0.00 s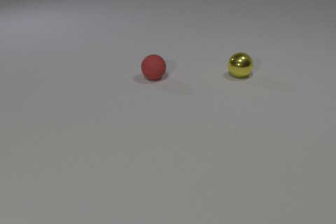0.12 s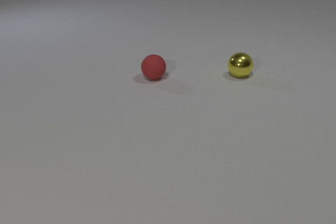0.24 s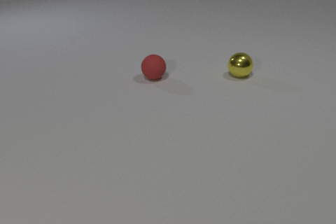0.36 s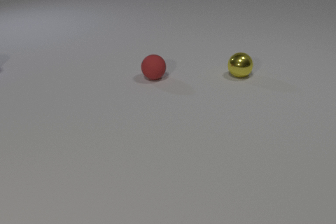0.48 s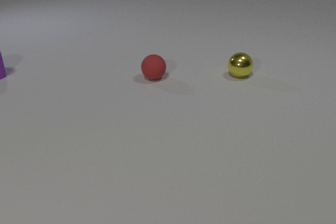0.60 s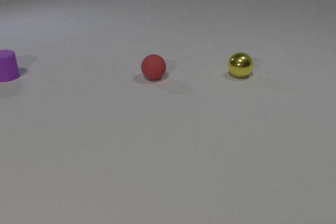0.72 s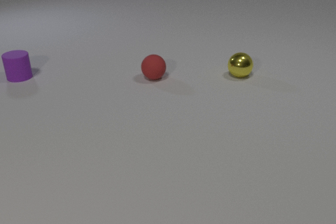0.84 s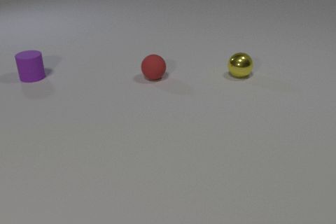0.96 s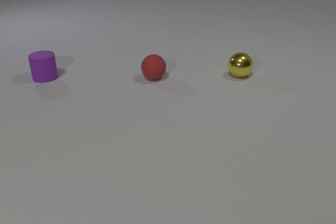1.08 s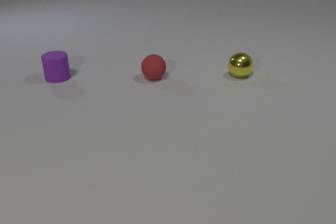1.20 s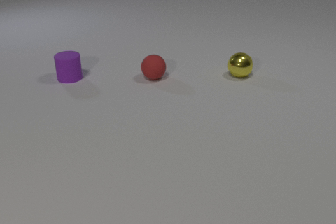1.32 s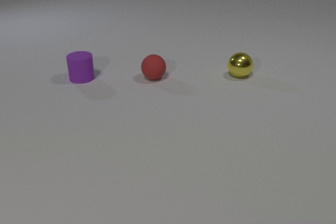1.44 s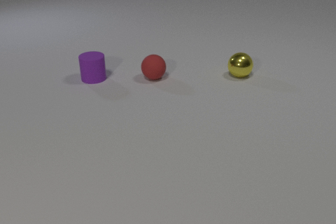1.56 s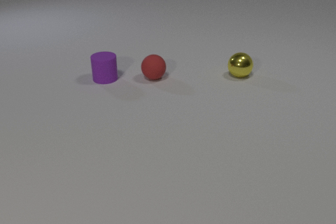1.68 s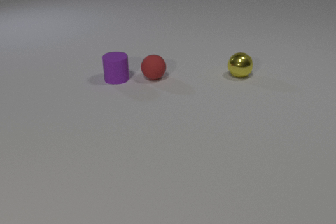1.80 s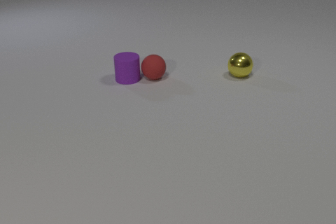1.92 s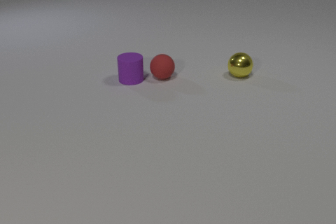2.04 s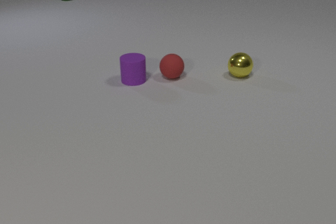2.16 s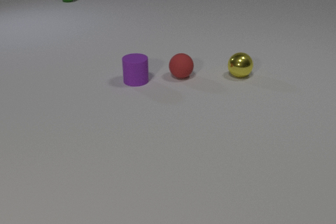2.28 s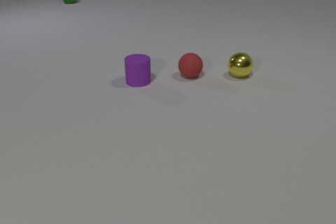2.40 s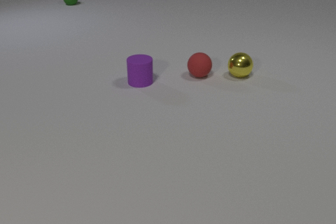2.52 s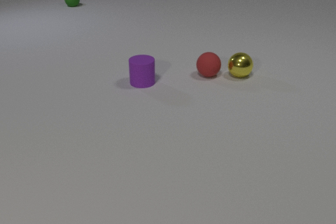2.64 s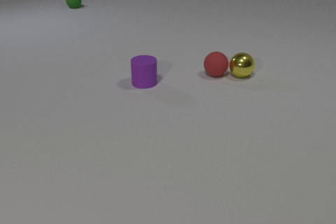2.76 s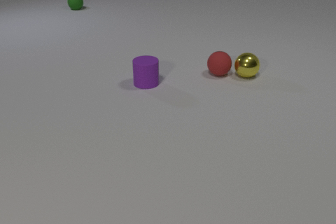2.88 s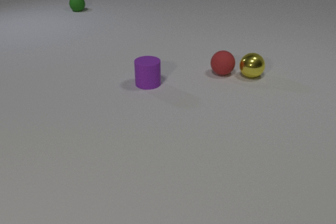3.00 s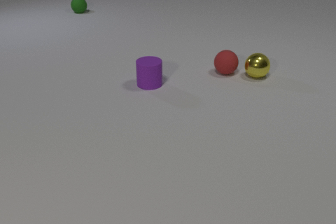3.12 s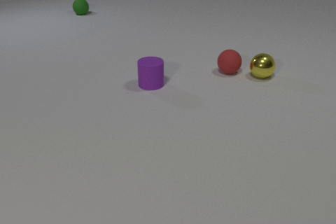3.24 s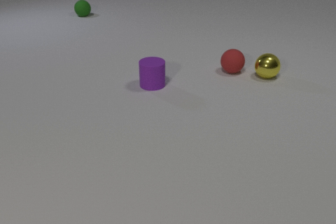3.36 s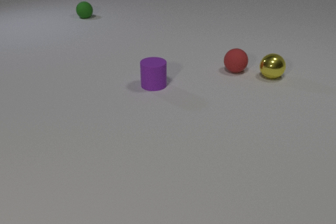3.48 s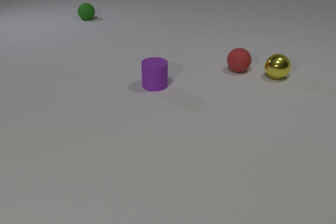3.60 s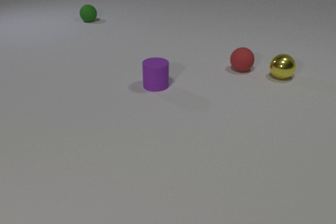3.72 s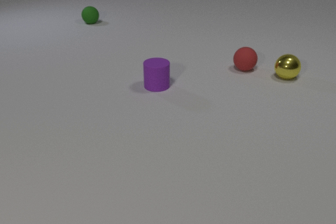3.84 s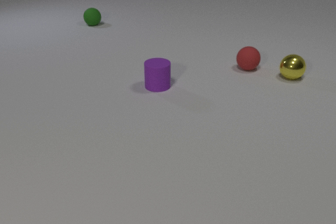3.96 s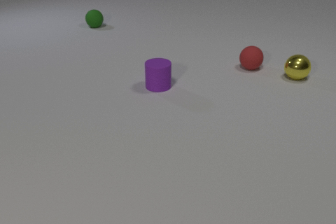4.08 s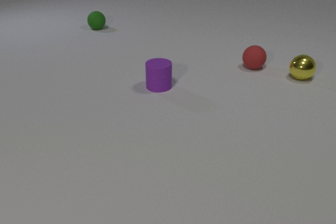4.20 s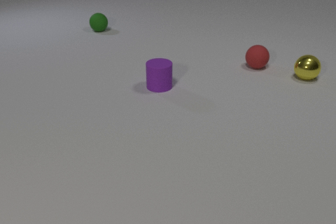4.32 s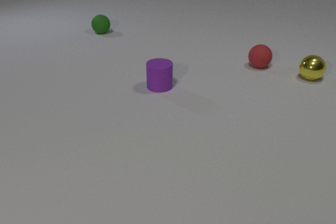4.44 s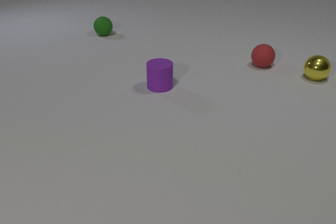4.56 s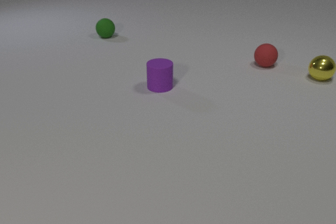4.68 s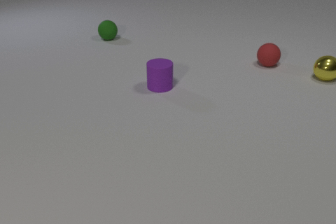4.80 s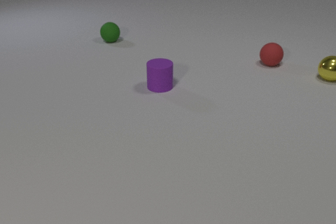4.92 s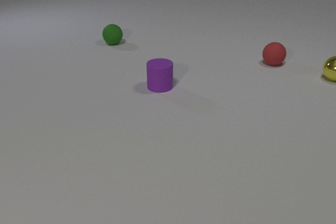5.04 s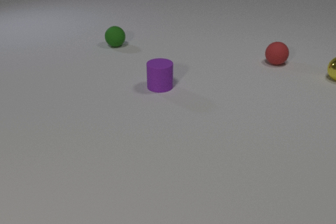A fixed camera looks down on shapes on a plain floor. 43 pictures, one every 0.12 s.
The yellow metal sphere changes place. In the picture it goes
to the right.
The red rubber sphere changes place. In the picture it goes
to the right.
0.00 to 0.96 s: The purple rubber cylinder comes in at the left edge, slides to the right and toward the camera.
0.96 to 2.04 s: The purple rubber cylinder slides to the right. The red rubber sphere rolls to the right. The green rubber sphere comes in at the top edge, rolls toward the camera. The purple rubber cylinder and the red rubber sphere collide.
2.04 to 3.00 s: The purple rubber cylinder slides to the right and toward the camera. The red rubber sphere rolls to the right. The green rubber sphere rolls toward the camera. The yellow metal sphere rolls to the right. The red rubber sphere and the yellow metal sphere collide.
3.00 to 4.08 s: The purple rubber cylinder slides to the right and toward the camera. The red rubber sphere rolls to the right and away from the camera. The green rubber sphere rolls toward the camera. The yellow metal sphere rolls to the right.
4.08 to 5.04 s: The red rubber sphere rolls to the right and away from the camera. The green rubber sphere rolls toward the camera. The yellow metal sphere rolls to the right.
What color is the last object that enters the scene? green.
What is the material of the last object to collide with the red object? metal.
What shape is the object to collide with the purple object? sphere.
